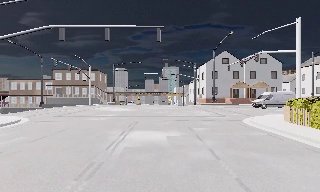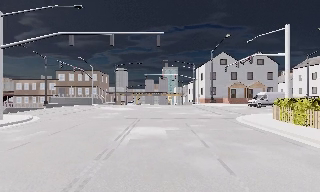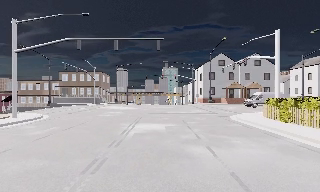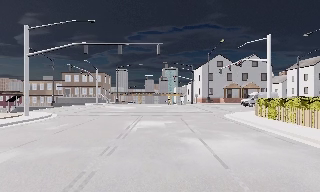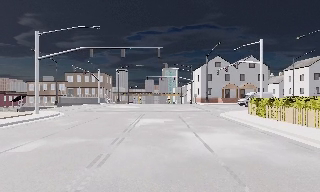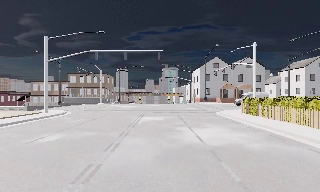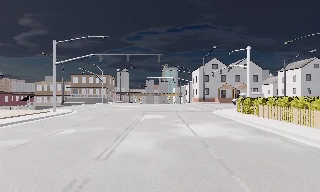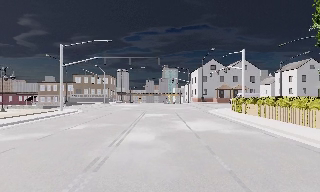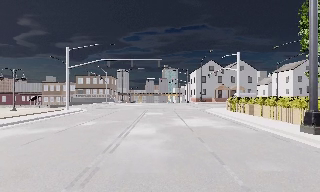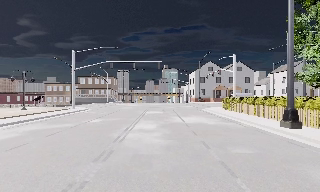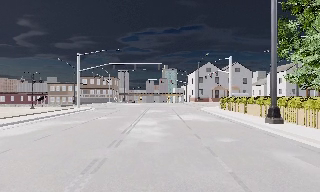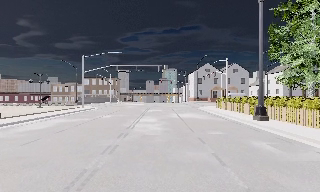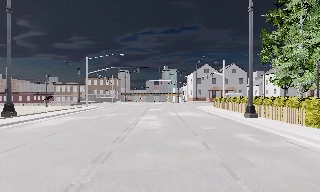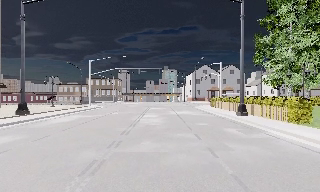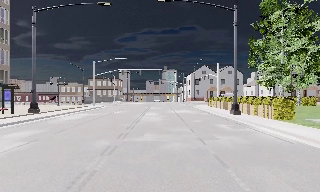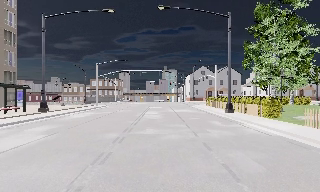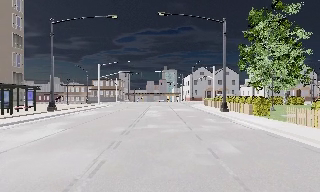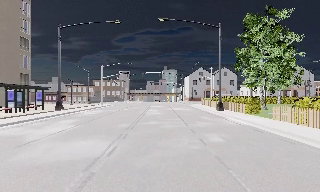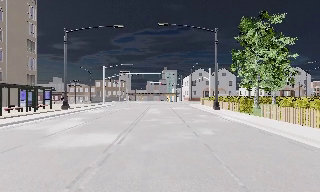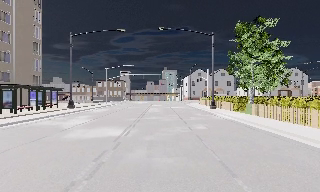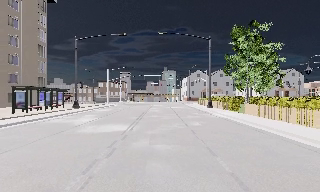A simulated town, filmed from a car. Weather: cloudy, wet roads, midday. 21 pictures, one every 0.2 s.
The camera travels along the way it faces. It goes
backward.
0.0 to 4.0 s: The camera travels backward, about 25 m, so what stands in front gets smaller.
The film runs backward here.
